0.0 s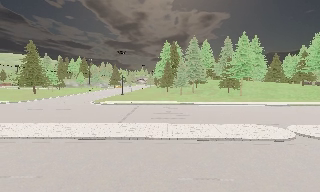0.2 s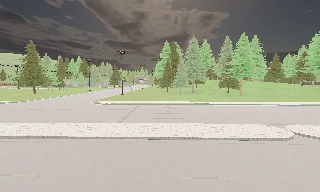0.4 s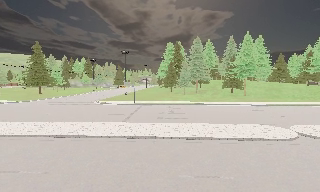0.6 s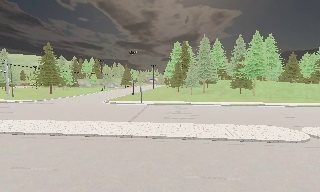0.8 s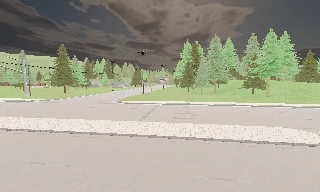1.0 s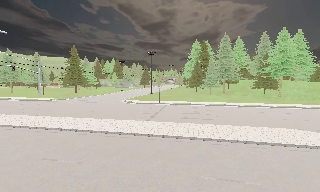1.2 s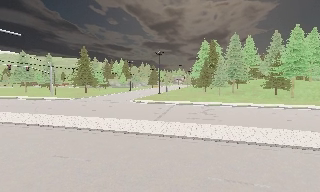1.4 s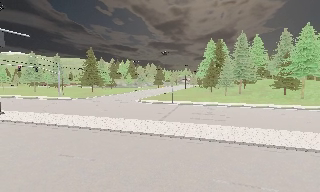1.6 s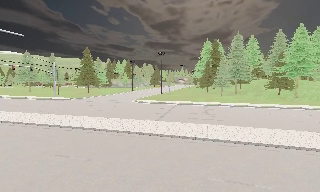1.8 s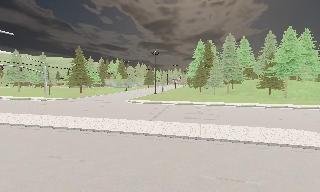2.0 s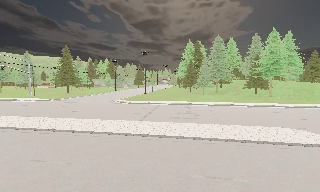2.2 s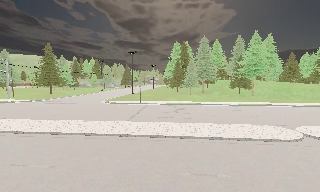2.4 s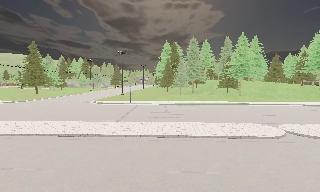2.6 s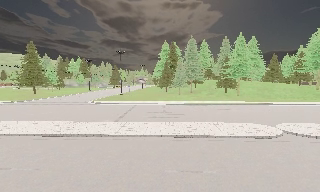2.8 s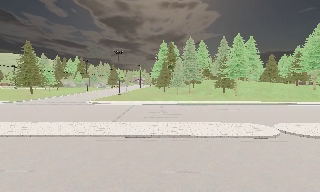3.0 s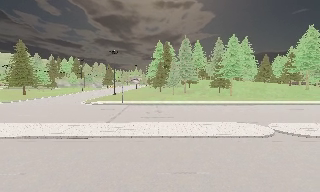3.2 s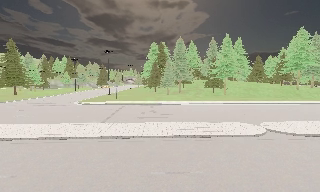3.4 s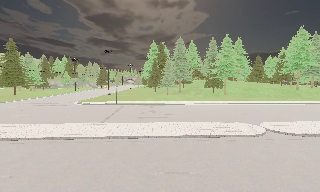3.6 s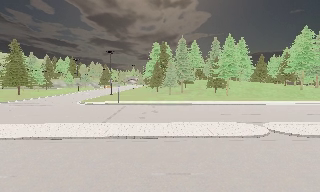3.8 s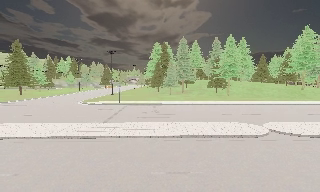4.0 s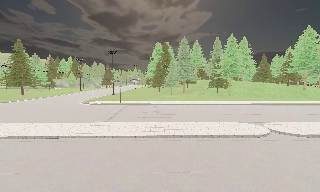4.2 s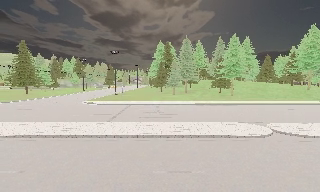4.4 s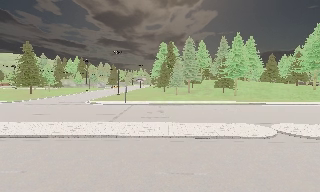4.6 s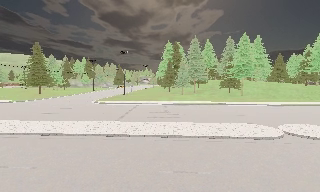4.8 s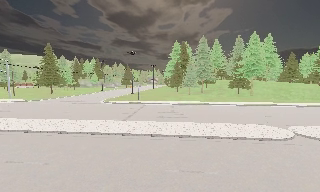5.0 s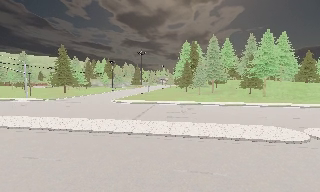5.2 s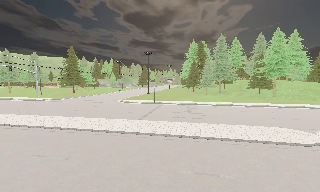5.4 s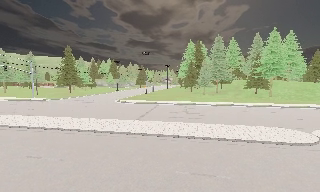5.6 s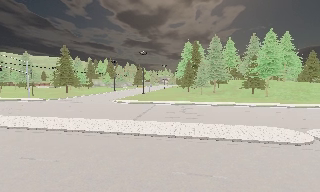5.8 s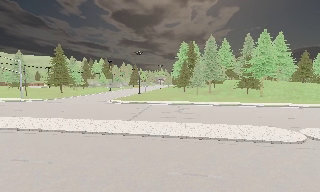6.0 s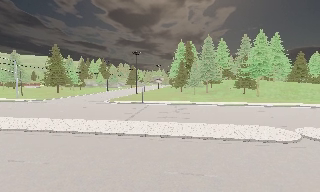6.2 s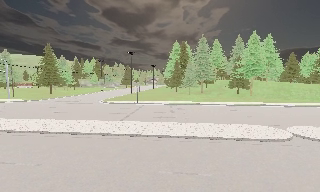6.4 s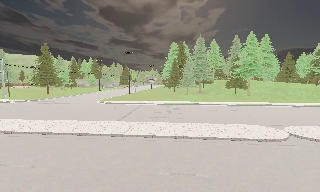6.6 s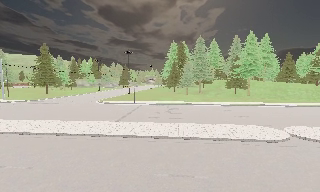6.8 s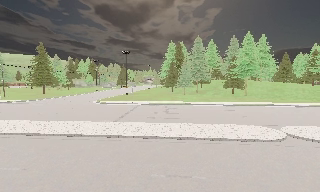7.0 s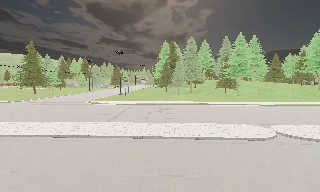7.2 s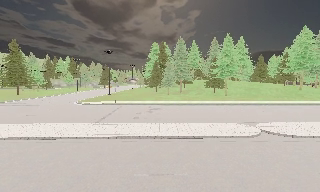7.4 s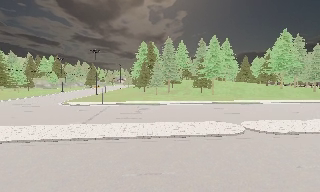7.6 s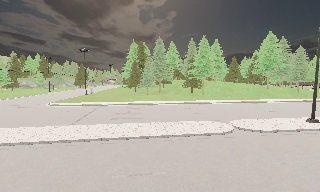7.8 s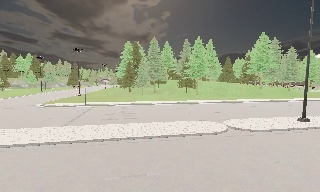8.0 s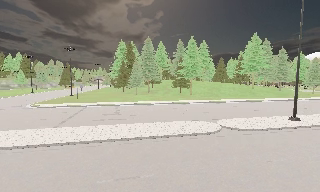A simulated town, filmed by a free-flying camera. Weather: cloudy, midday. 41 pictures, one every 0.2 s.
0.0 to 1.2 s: The camera pans to its left, which is counterclockwise from overhead, by about 15 degrees.
1.2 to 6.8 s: The scene slides to the left, as the camera pans about 10 degrees to its right. It travels to its right, about 1 m, so close, fixed things drift to the left.
6.8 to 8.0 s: The camera swings to its right by about 15 degrees, and the scene slides to the left.
The film runs forward here.
